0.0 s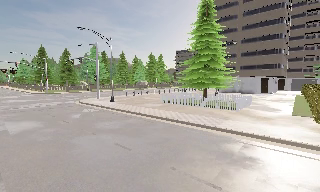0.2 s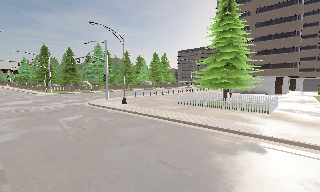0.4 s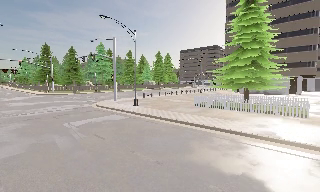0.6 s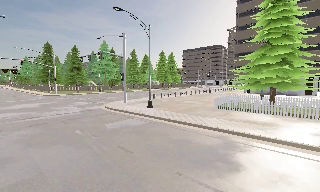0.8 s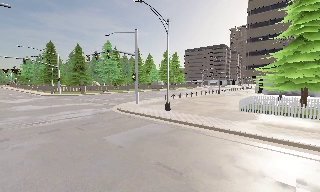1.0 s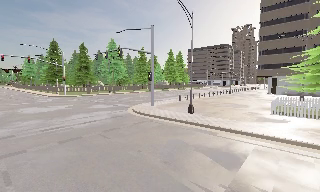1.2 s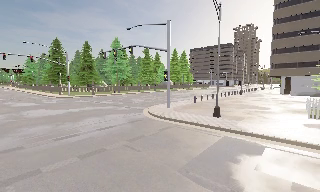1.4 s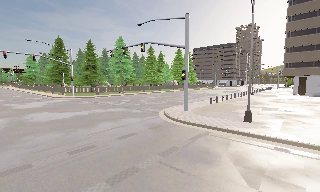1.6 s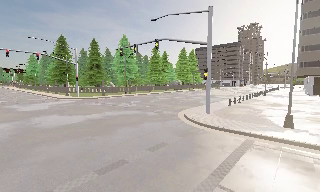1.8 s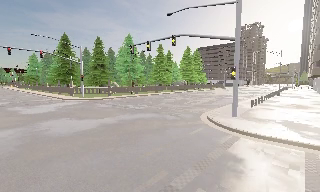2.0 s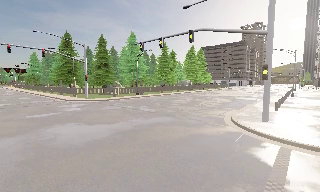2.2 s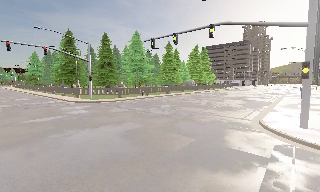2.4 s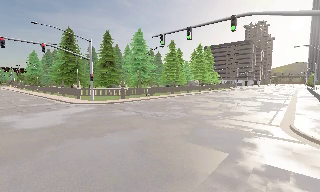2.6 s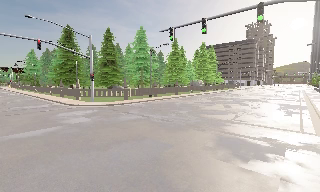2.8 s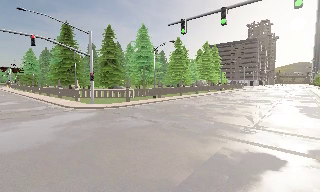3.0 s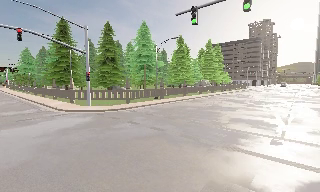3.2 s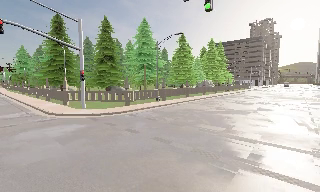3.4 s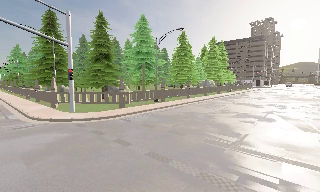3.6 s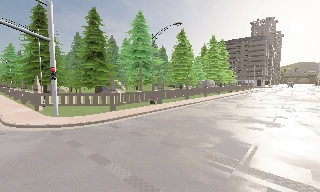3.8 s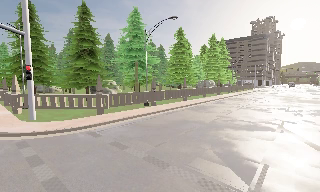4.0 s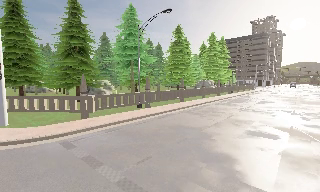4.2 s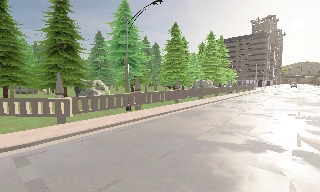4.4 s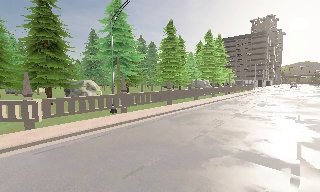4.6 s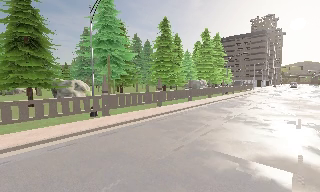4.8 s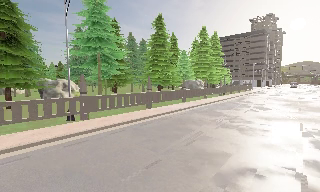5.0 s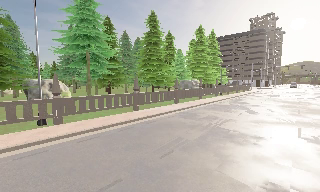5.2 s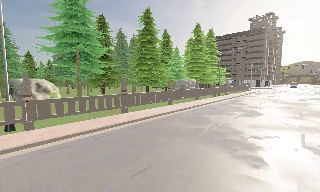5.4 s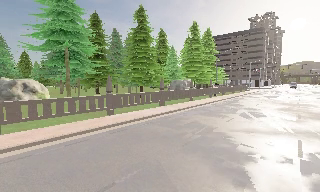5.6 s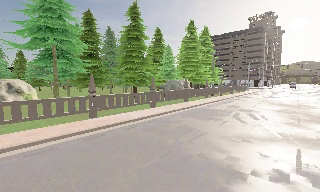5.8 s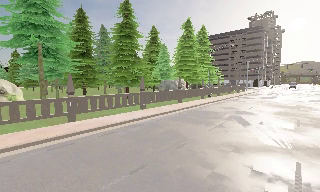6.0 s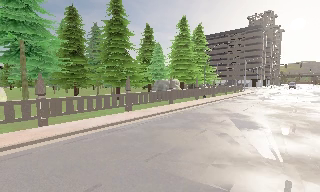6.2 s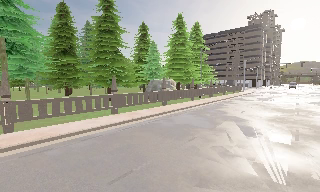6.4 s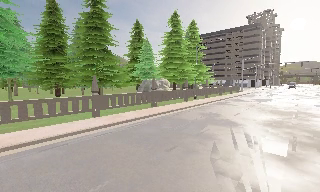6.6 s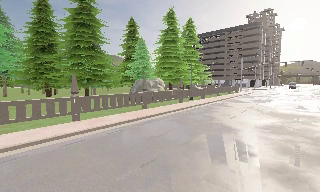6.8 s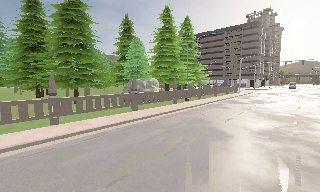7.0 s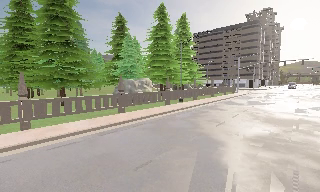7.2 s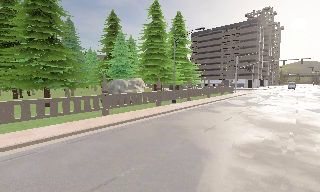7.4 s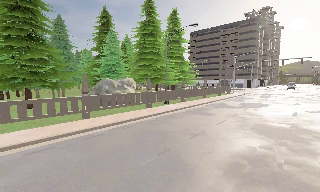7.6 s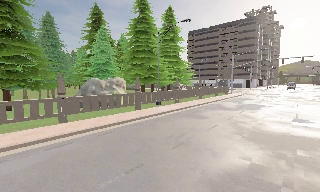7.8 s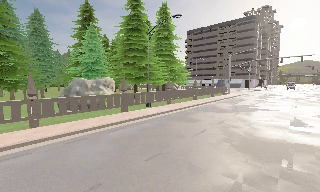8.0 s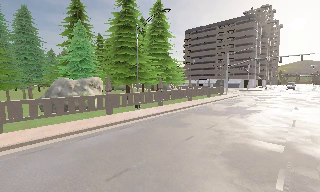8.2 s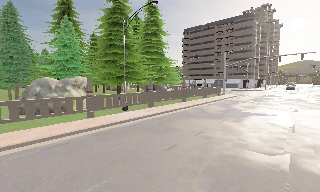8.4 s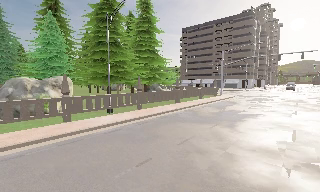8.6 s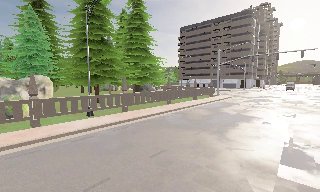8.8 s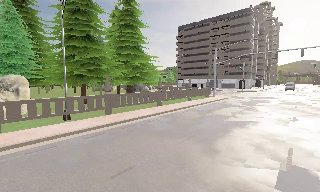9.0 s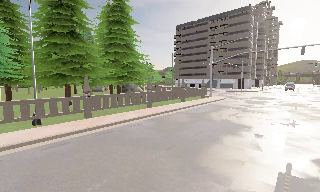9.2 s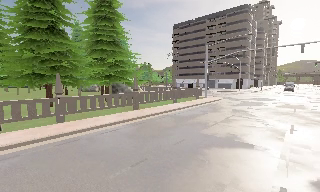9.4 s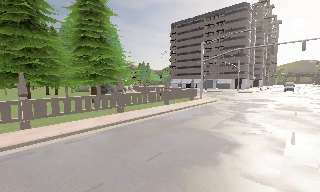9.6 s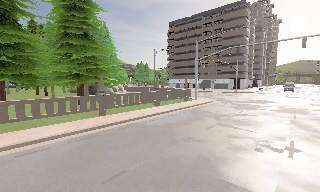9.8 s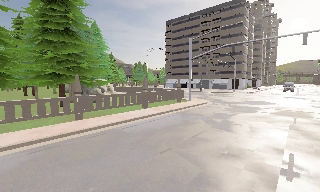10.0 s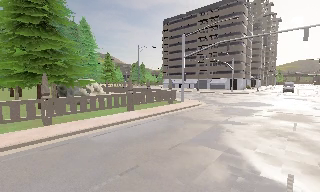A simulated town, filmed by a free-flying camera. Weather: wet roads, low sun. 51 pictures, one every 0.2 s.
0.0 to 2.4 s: The camera travels to its left and forward, about 25 m, so close, fixed things drift to the right.
2.4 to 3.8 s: The camera travels forward, about 11 m, so what stands in front looms larger.
3.8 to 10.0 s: The camera travels forward and to its right, about 45 m, so what stands in front looms larger.
The film runs backward here.
